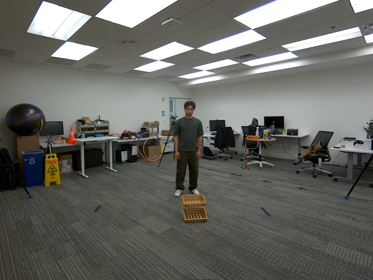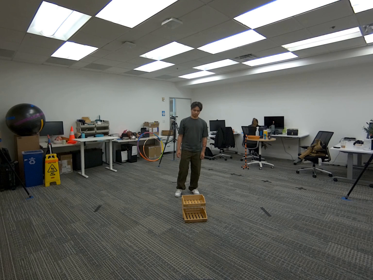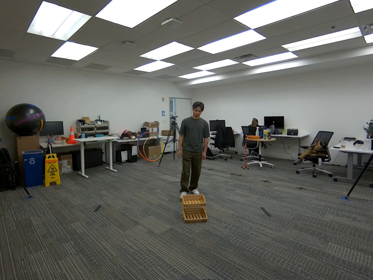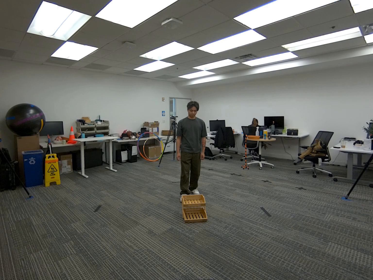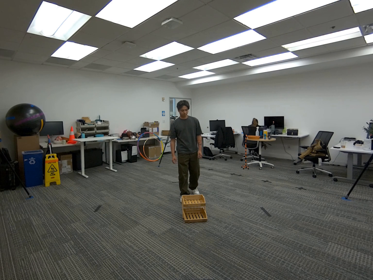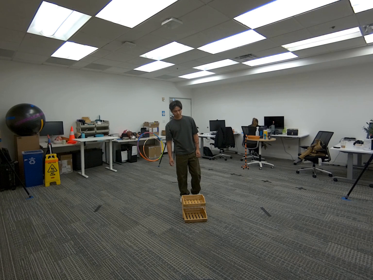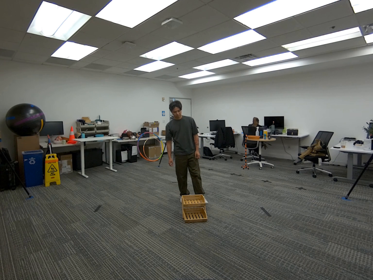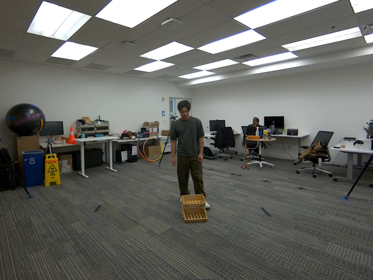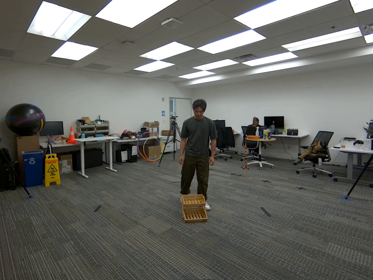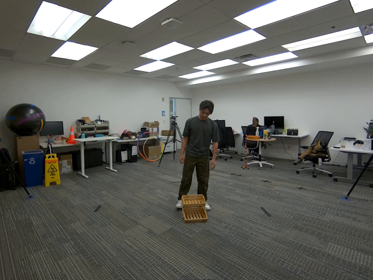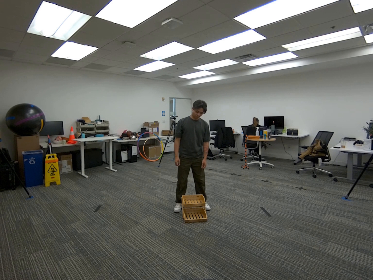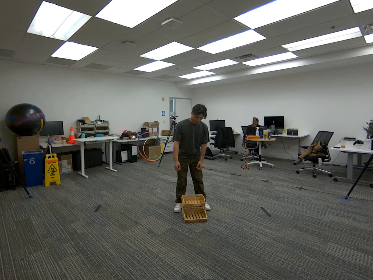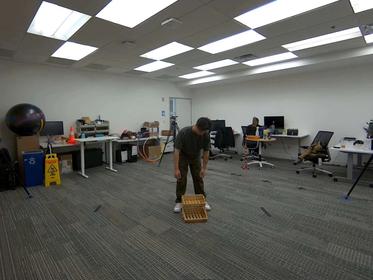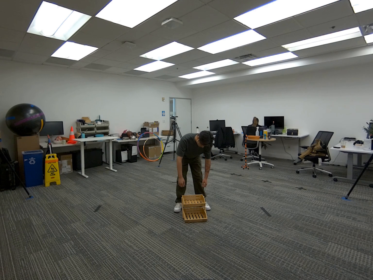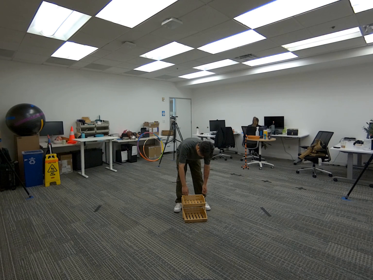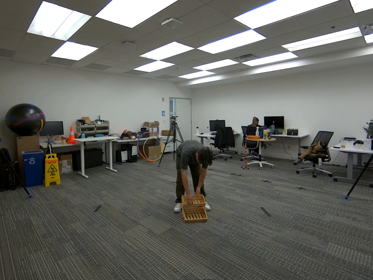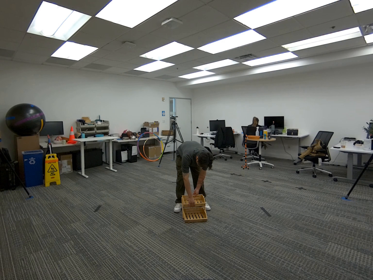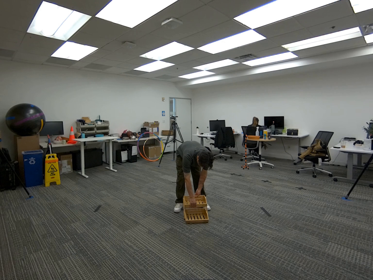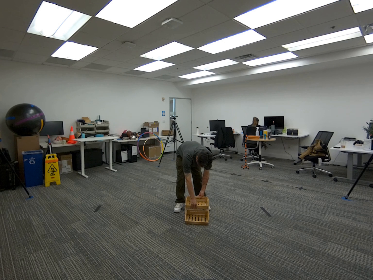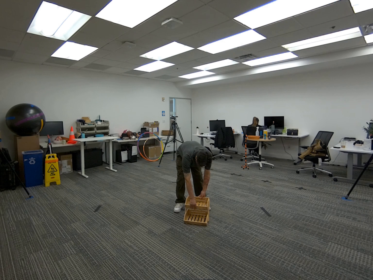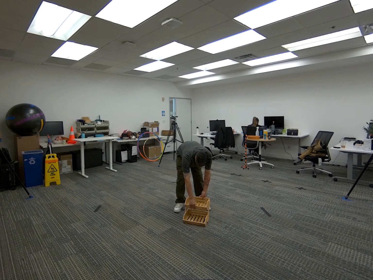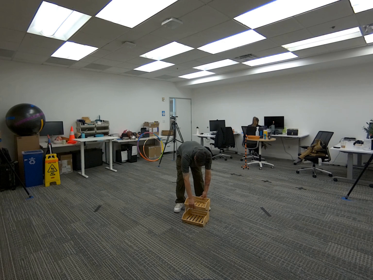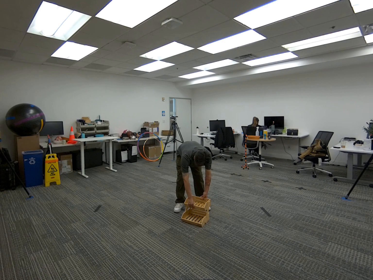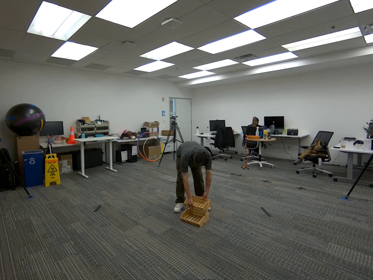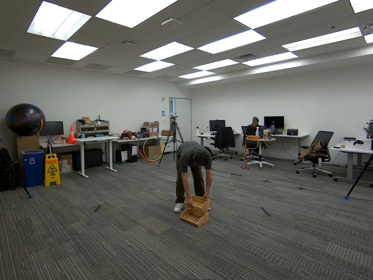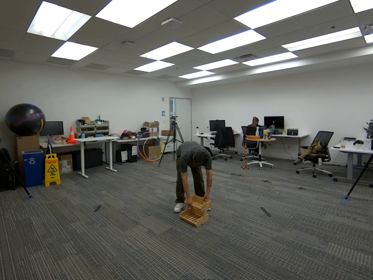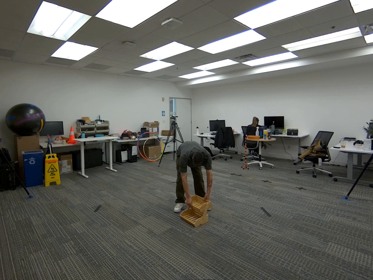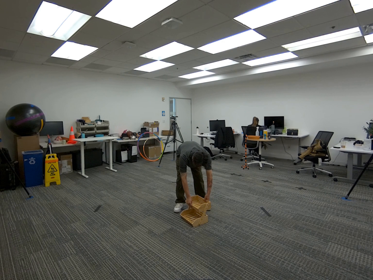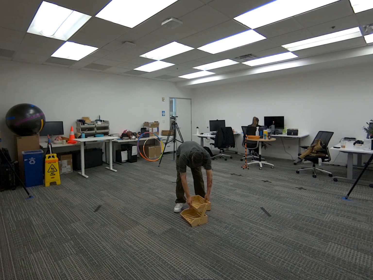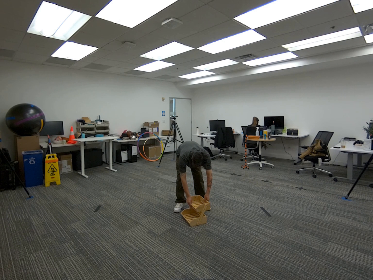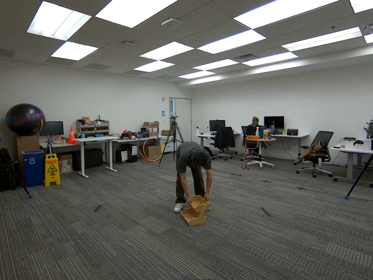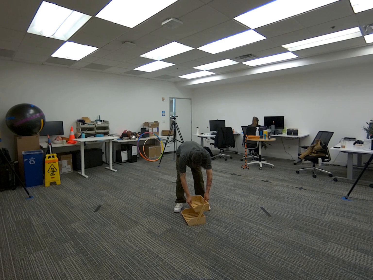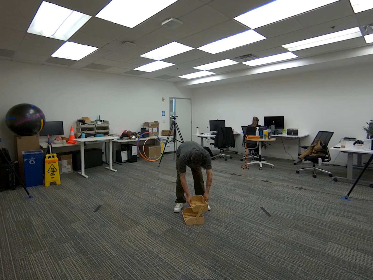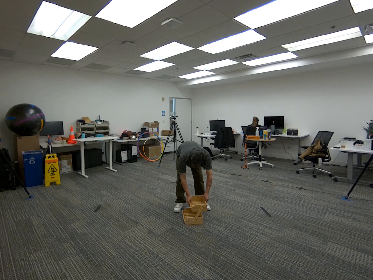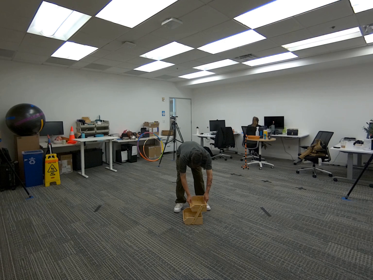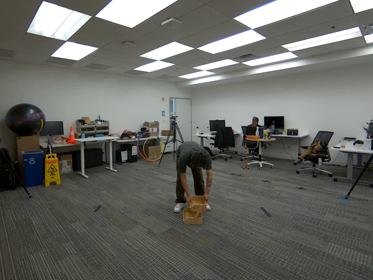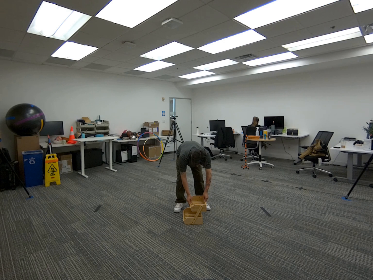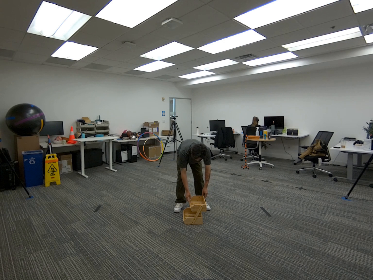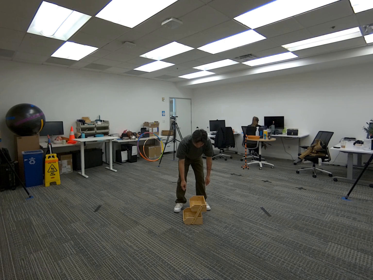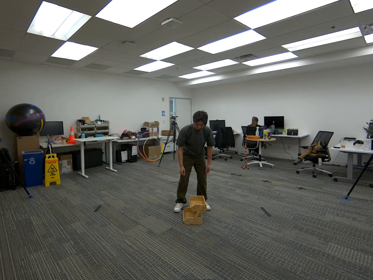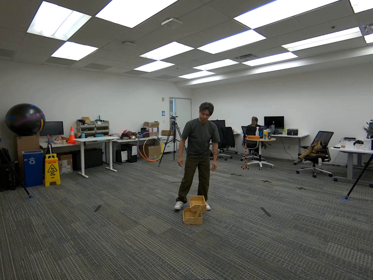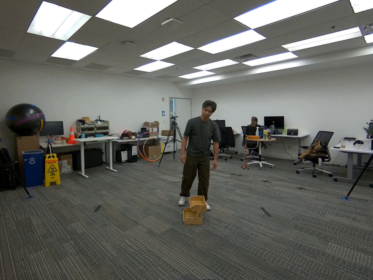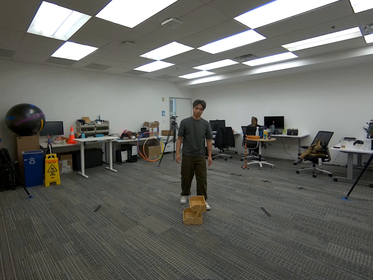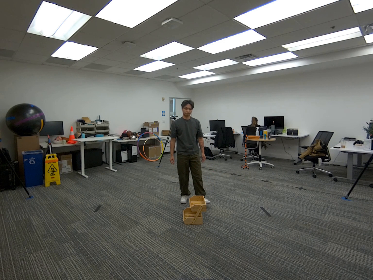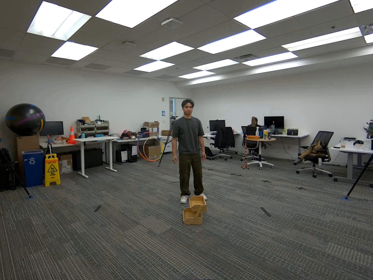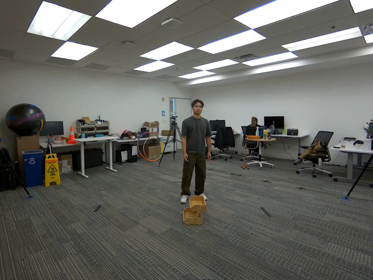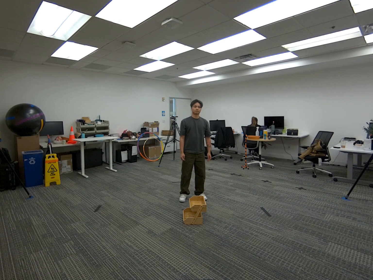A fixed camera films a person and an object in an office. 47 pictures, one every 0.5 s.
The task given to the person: Walk over to the wooden crate and rotate the wooden crate 90°.
